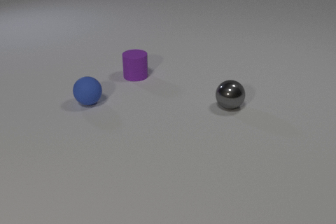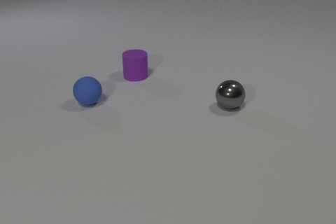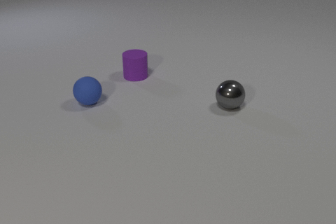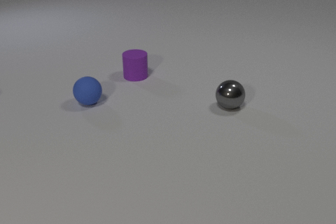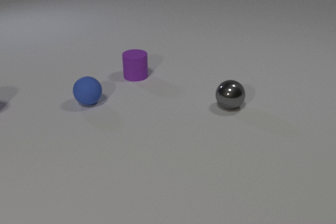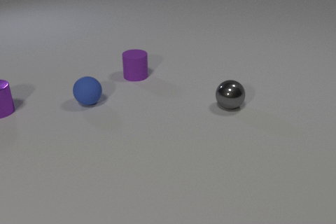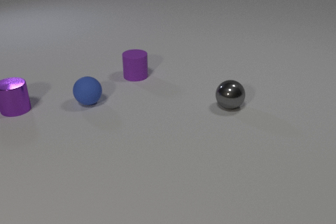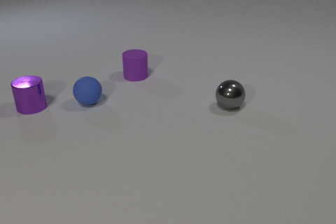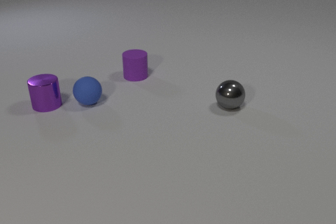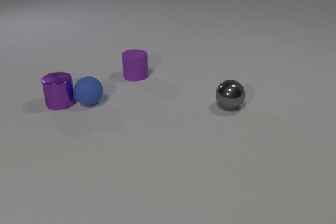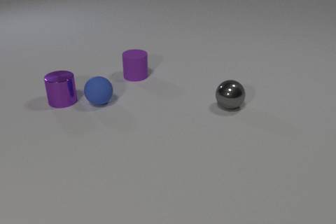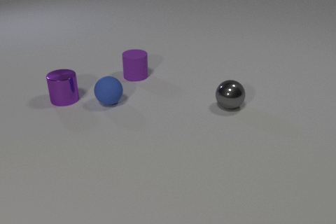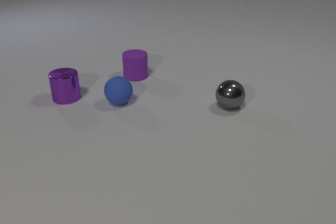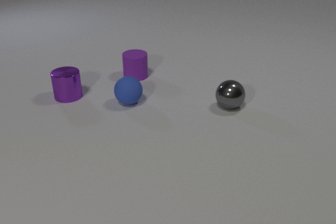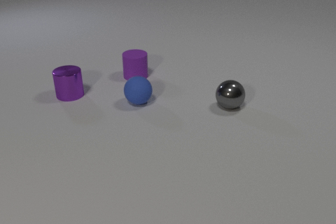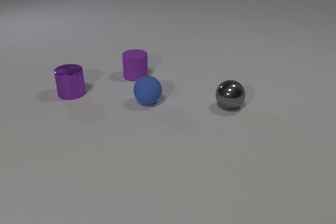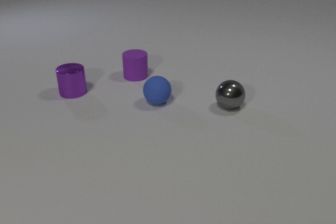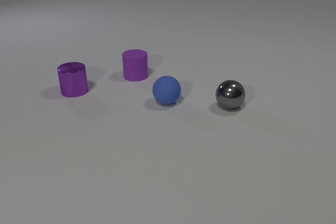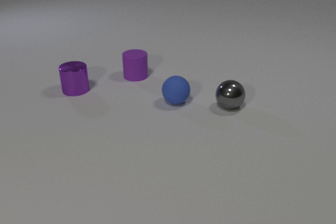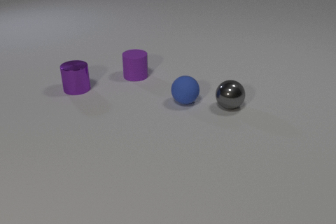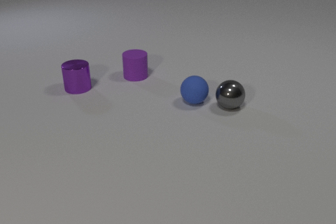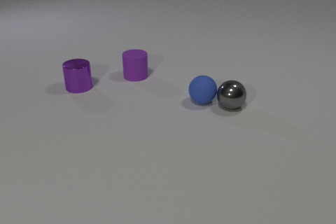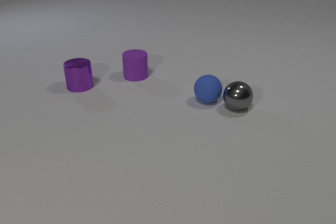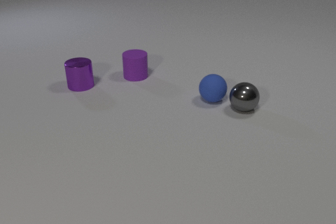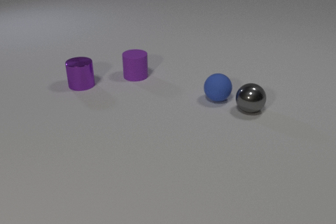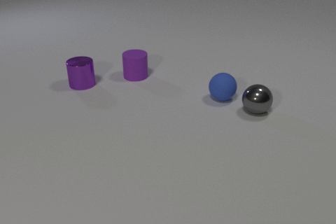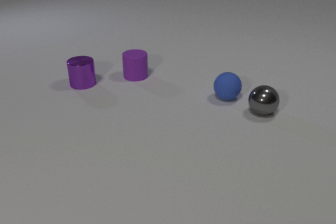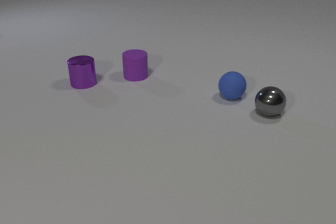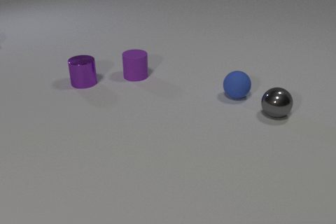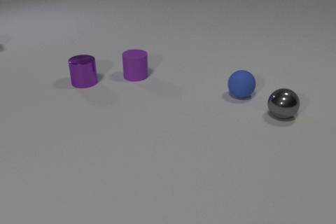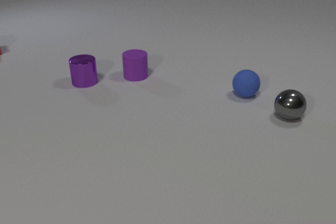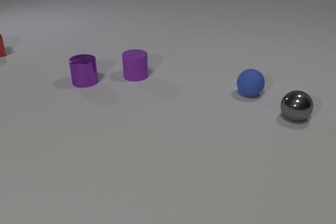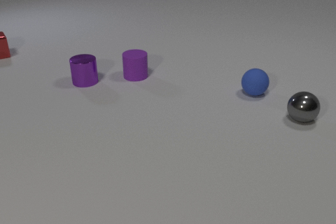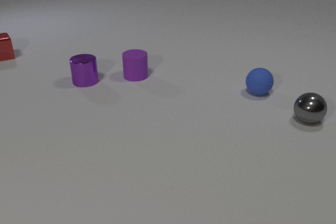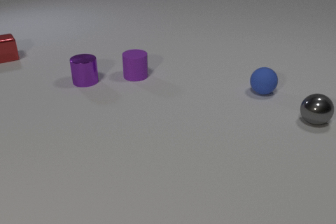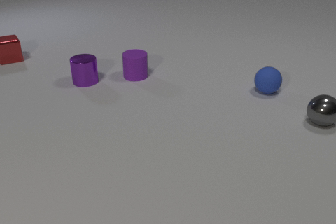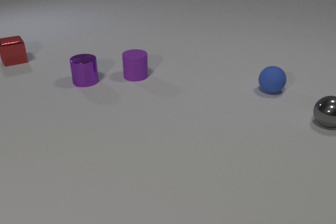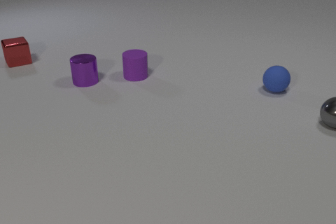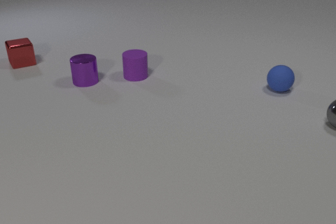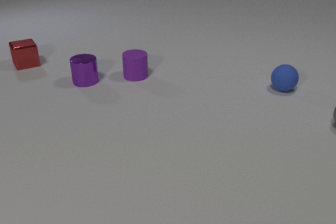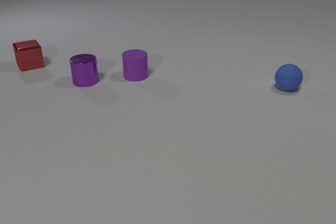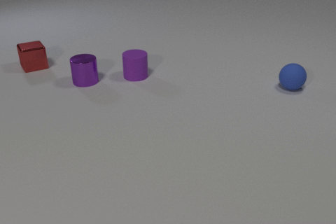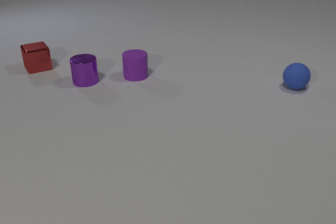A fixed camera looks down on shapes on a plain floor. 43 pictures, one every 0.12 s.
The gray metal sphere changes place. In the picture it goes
to the right.
The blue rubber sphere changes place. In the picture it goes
to the right.
0.00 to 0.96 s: The purple metal cylinder comes in at the left edge, slides to the right.
0.96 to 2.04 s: The purple metal cylinder slides to the right and away from the camera. The blue rubber sphere rolls to the right. The purple metal cylinder and the blue rubber sphere collide.
2.04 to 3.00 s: The purple metal cylinder slides away from the camera and to the right. The blue rubber sphere rolls to the right. The gray metal sphere rolls to the right. The blue rubber sphere and the gray metal sphere collide.
3.00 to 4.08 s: The purple metal cylinder slides away from the camera. The blue rubber sphere rolls to the right and away from the camera. The gray metal sphere rolls to the right. The red metal cube comes in at the left edge, slides toward the camera and to the right.
4.08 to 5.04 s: The blue rubber sphere rolls to the right and away from the camera. The gray metal sphere rolls to the right, leaves at the right edge. The red metal cube slides toward the camera and to the right.
How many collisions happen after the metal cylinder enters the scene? 2.
Are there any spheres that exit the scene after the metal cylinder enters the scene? yes.
What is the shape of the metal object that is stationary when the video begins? sphere.
